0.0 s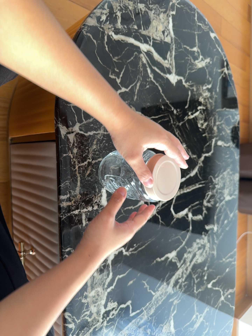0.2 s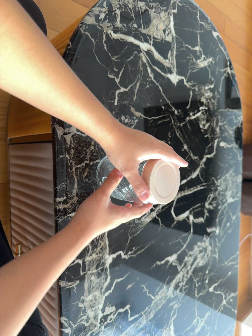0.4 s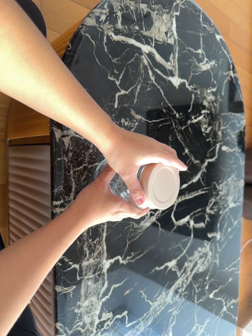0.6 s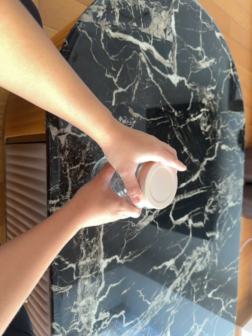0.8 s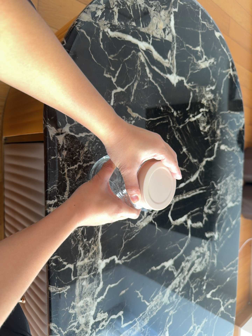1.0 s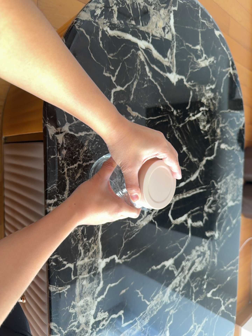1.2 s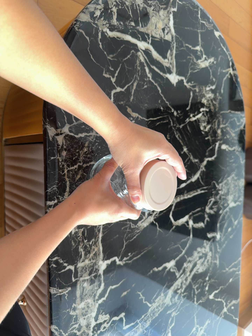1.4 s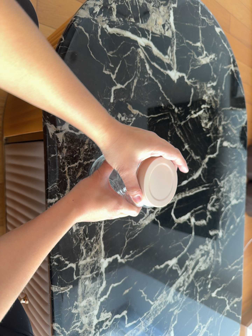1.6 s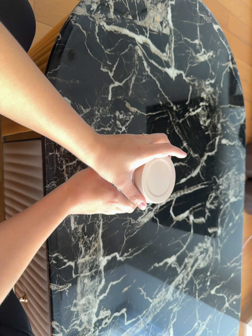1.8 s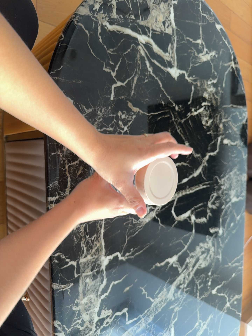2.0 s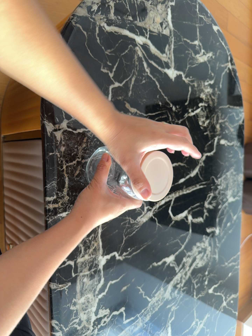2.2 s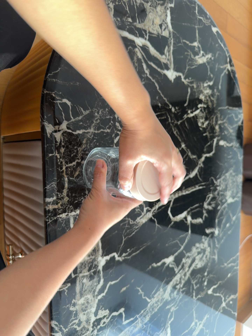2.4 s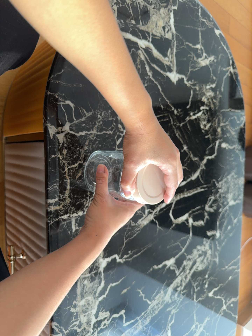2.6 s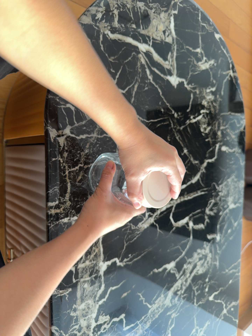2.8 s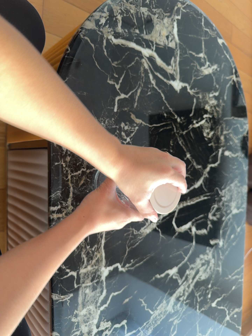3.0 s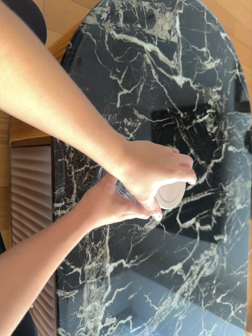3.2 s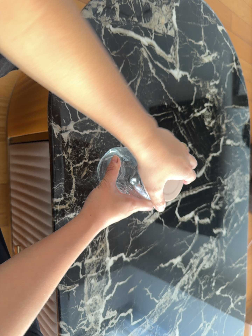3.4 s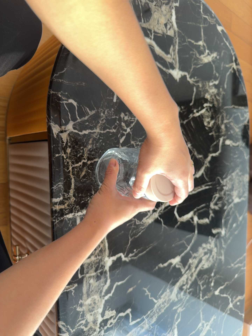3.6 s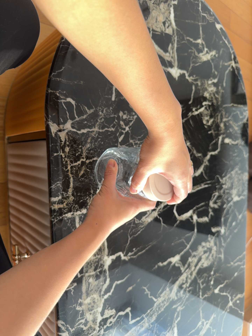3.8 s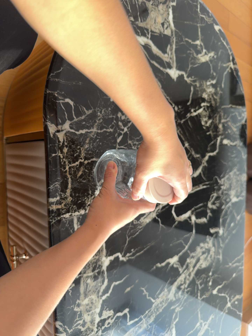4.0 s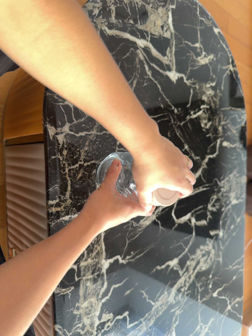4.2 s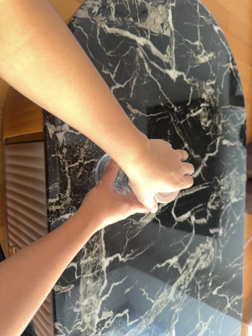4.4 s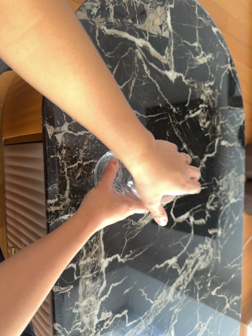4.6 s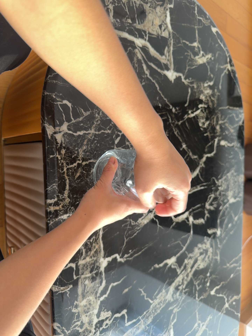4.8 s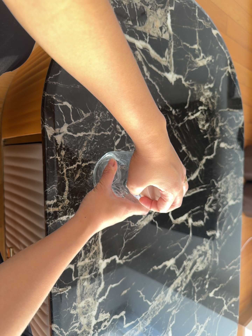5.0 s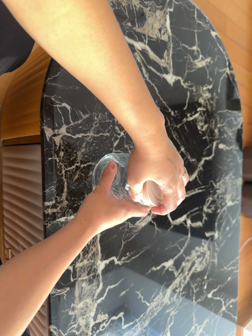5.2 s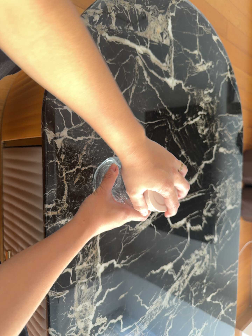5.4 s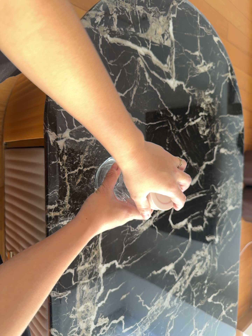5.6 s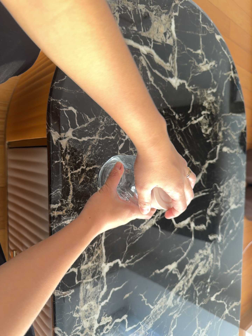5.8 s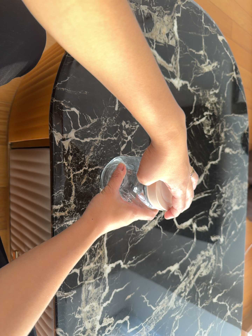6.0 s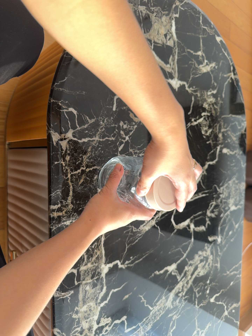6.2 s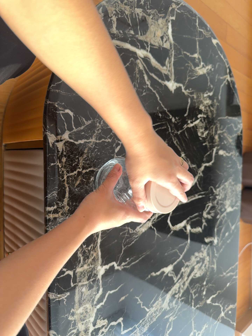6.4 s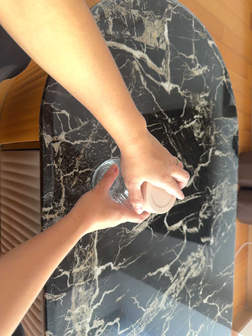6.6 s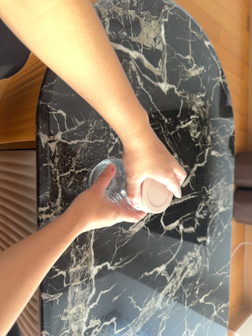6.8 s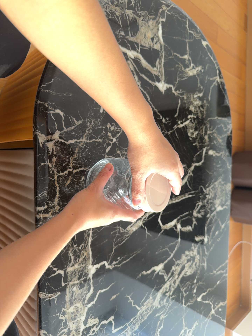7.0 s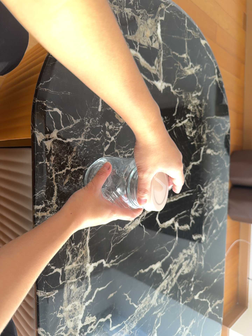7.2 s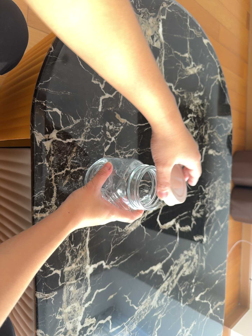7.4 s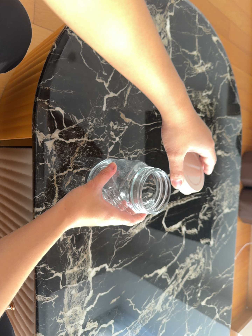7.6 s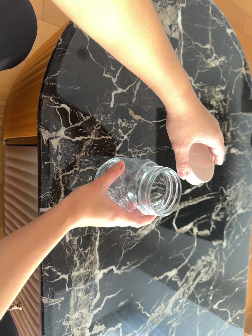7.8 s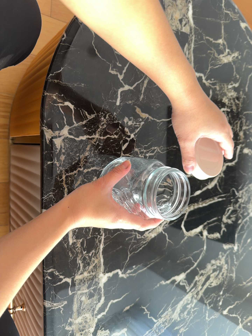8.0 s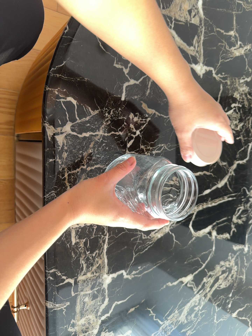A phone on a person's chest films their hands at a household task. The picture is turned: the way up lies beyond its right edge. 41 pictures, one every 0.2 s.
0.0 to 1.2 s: The camera shifts only a little, or ends up much as it began.
1.2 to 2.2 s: The camera keeps its place and its aim.
2.2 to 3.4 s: The camera shifts only a little, or ends up much as it began.
3.4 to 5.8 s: The camera keeps its place and its aim.
5.8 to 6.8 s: The camera shifts only a little, or ends up much as it began.
6.8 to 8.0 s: The camera travels forward, about 7 cm, so what stands in front looms larger.
The film runs backward here.
